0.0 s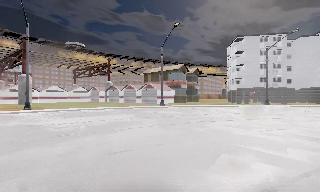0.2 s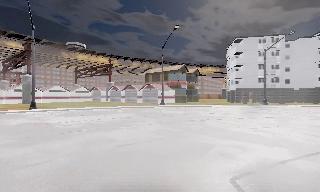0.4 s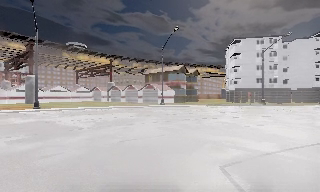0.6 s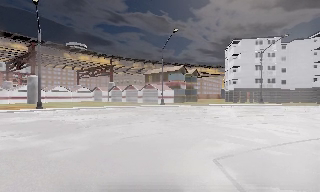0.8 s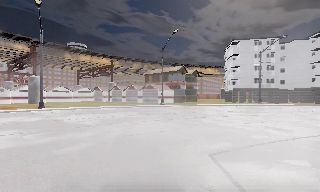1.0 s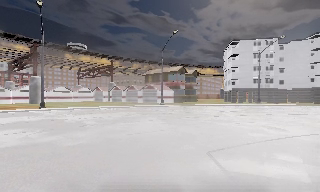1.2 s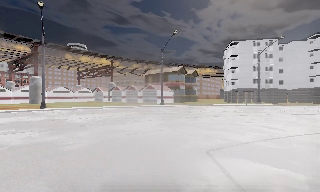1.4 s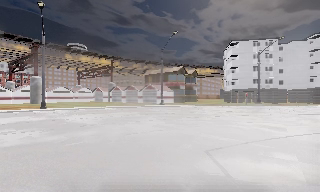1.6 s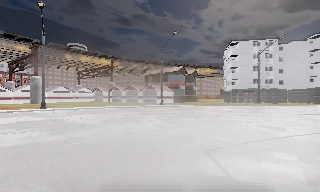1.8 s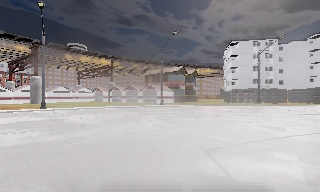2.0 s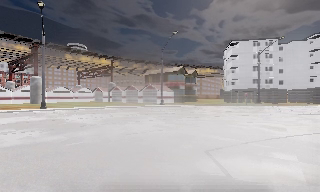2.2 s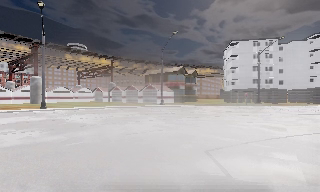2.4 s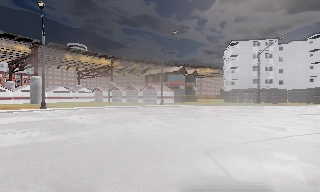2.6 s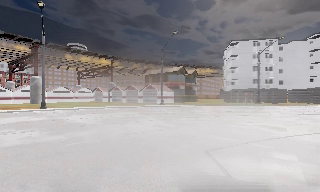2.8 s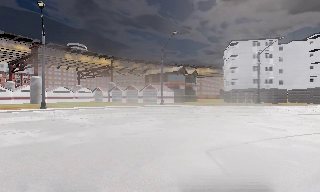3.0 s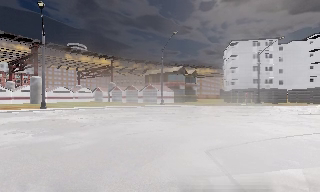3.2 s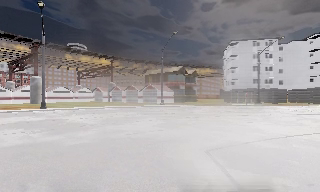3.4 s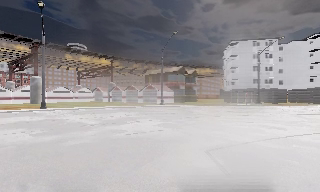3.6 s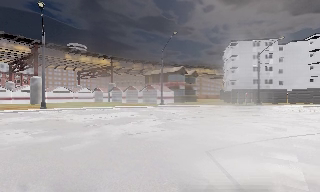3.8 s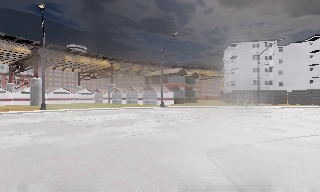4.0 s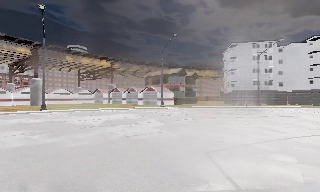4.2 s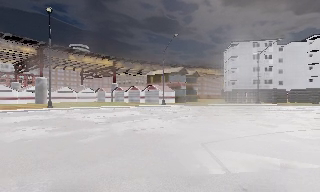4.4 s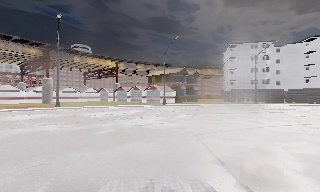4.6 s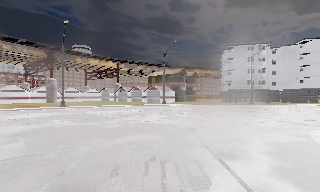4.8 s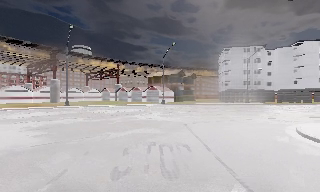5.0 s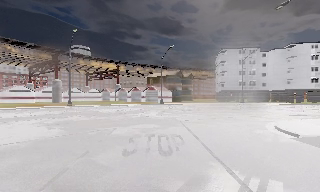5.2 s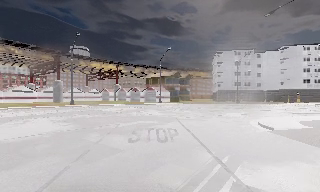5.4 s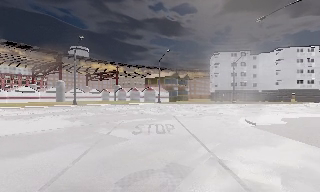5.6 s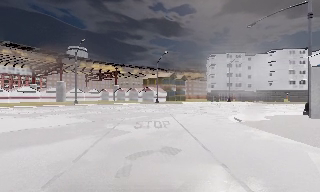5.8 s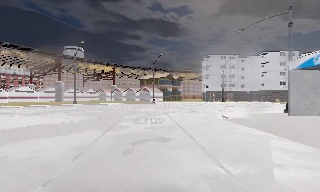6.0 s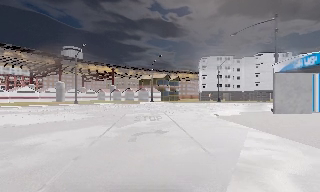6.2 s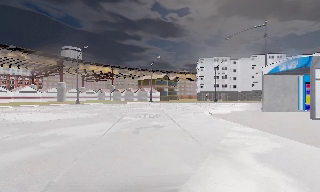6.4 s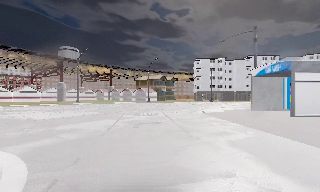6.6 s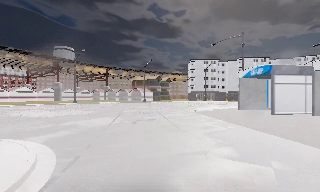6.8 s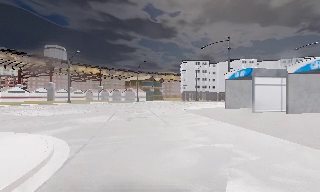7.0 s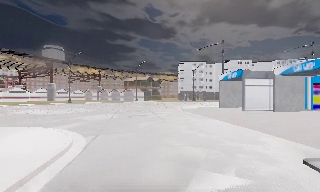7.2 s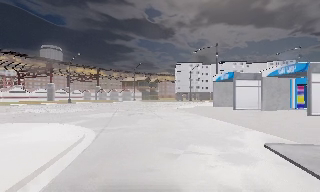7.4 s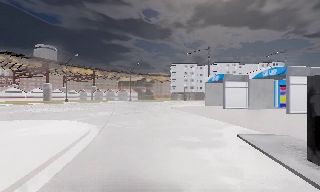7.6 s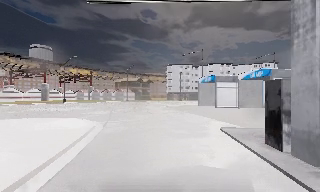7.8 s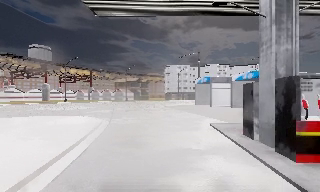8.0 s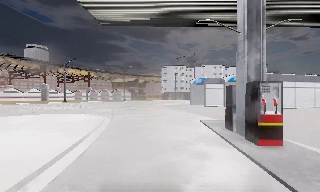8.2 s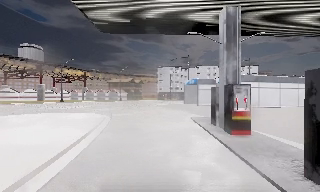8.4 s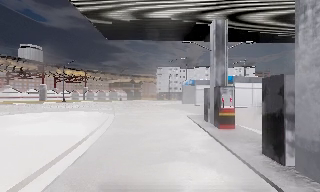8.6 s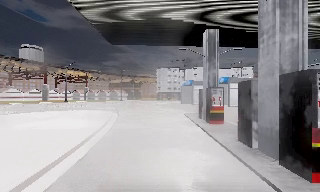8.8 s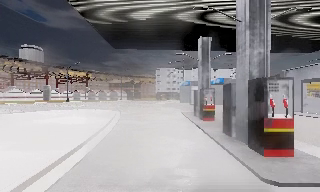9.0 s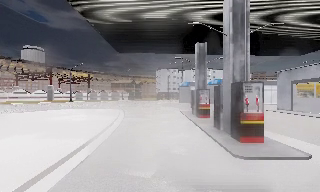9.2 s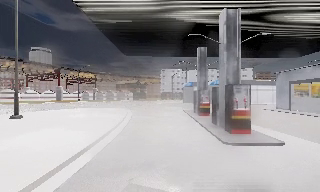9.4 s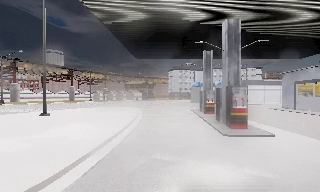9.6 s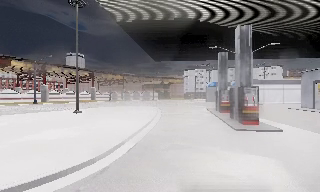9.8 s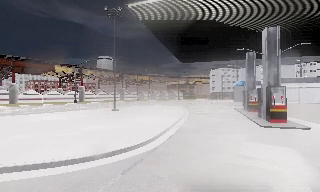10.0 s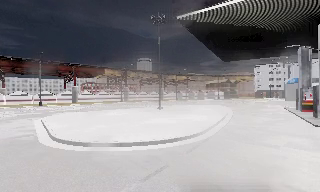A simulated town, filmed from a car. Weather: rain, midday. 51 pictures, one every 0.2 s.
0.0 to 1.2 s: The camera travels backward, about 2.5 m, so what stands in front gets smaller. It loses speed.
1.2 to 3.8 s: The camera keeps its place and its aim.
3.8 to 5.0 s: The camera travels backward, about 6 m, so what stands in front gets smaller. It gains speed.
5.0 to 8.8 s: The scene slides to the left, as the camera pans about 15 degrees to its right. It travels backward, about 25 m, so what stands in front gets smaller.
8.8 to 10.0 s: The camera swings to its left by about 30 degrees, and the scene slides to the right. It travels backward, about 8 m.
The film runs backward here.
